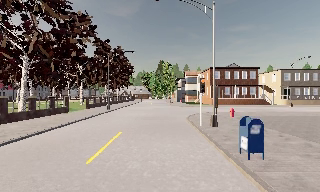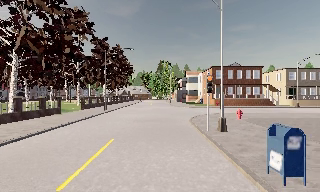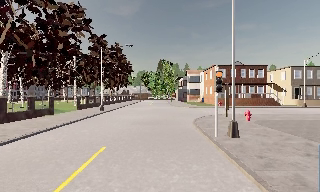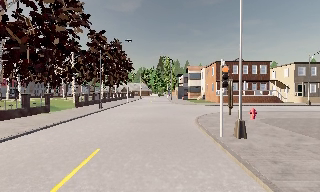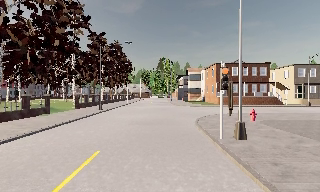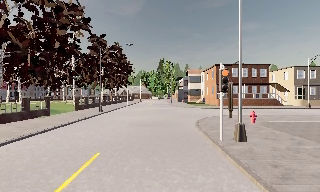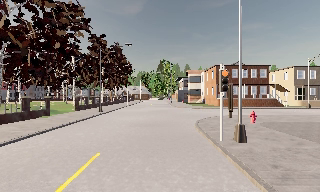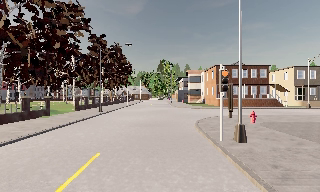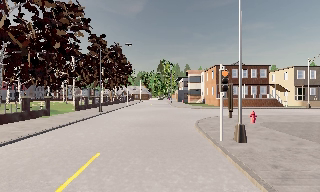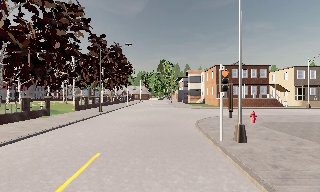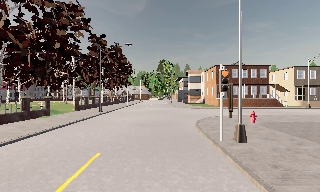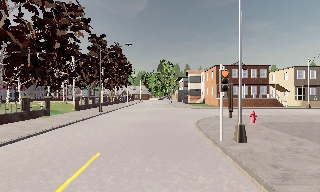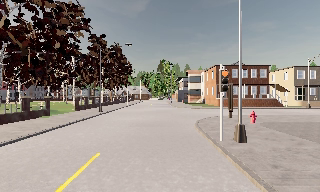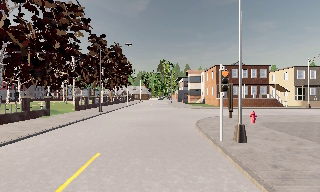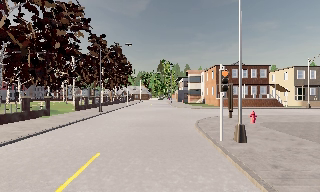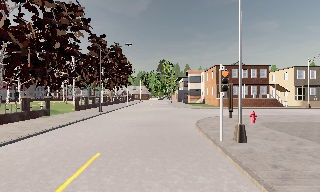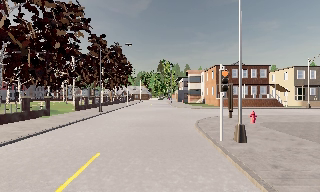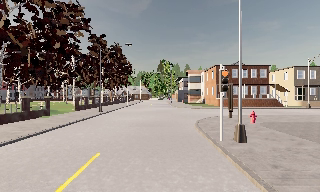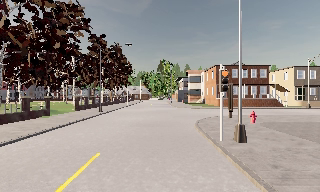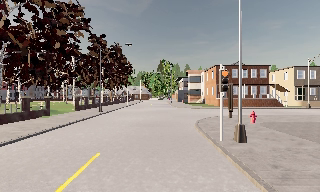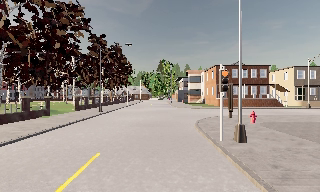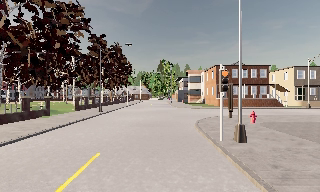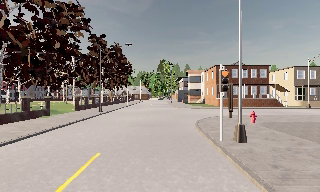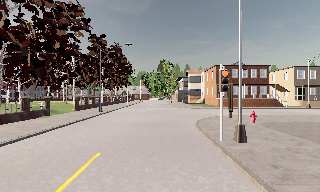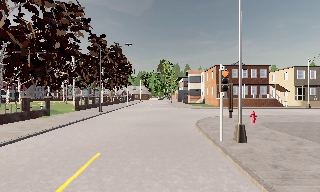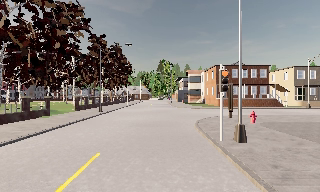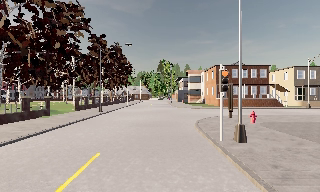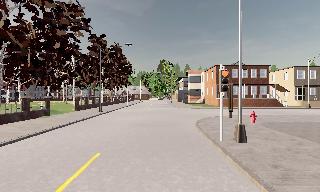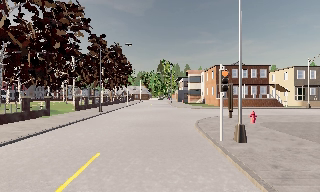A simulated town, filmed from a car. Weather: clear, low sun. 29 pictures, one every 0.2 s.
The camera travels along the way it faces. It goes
forward.
0.0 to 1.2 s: The camera travels forward, about 3 m, so what stands in front looms larger. It loses speed.
1.2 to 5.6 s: The camera keeps its place and its aim.
The film runs forward here.
